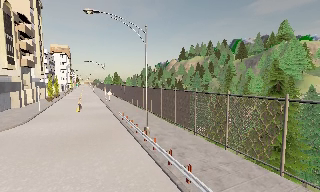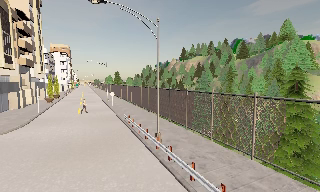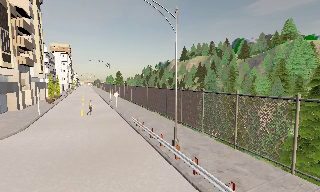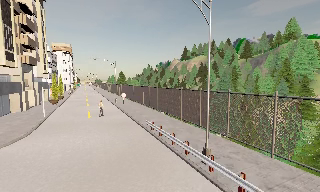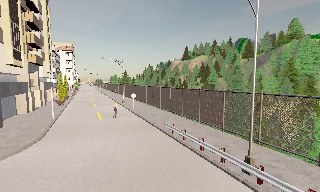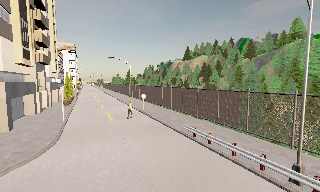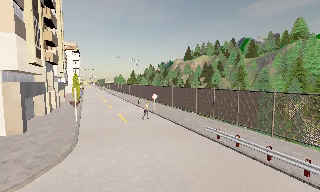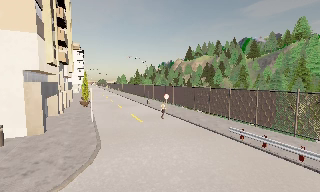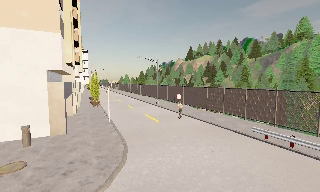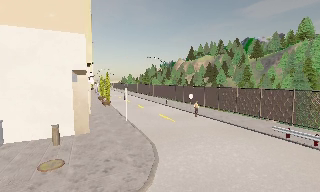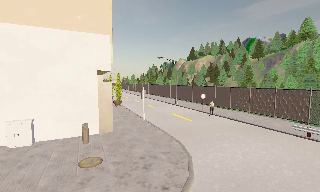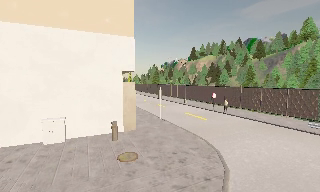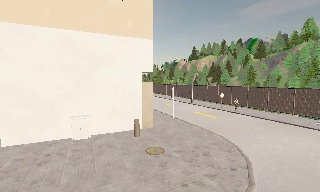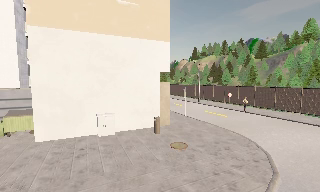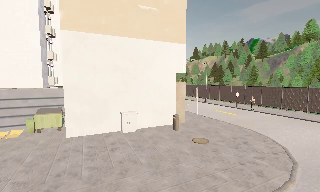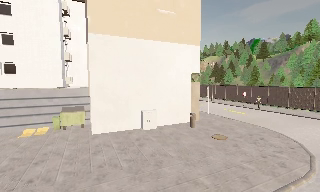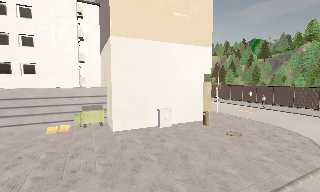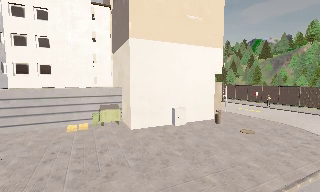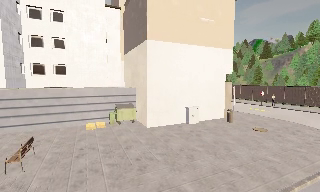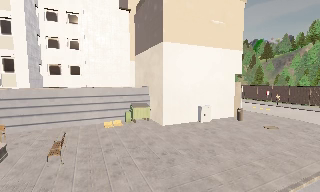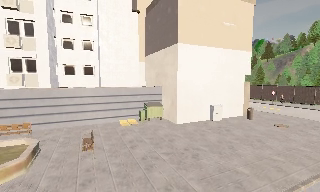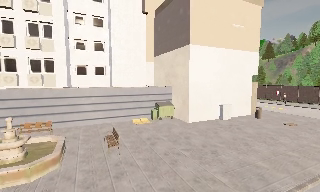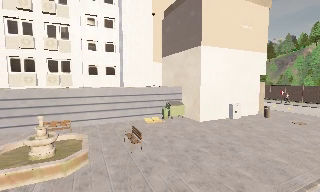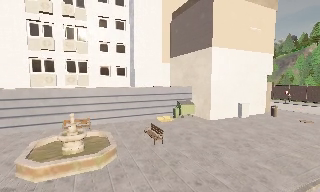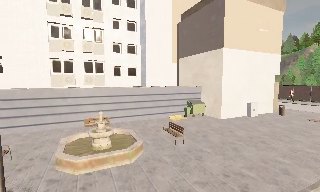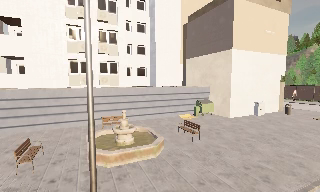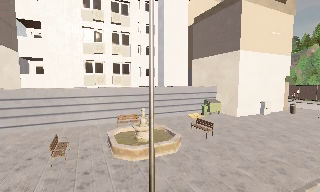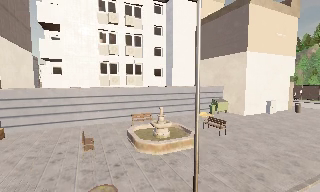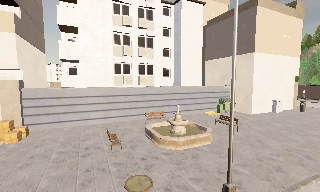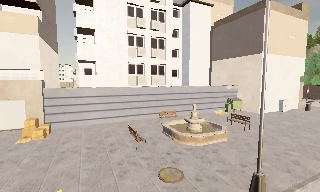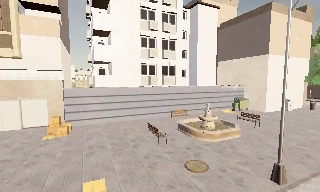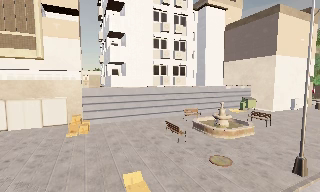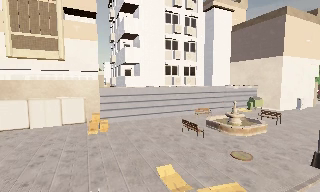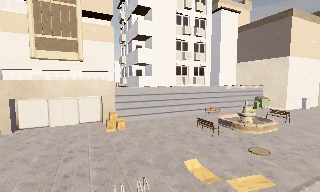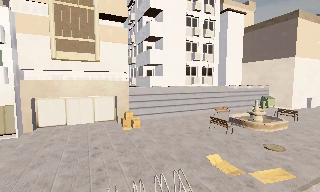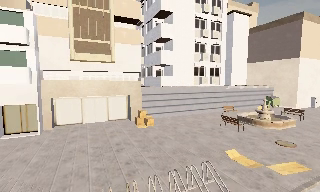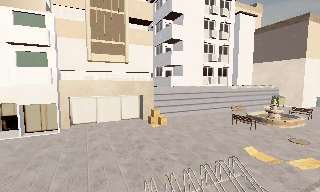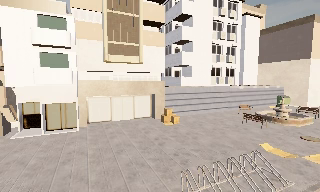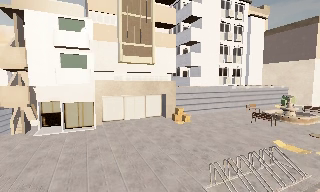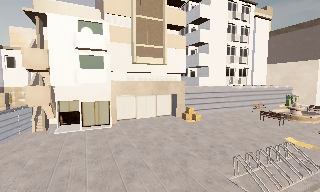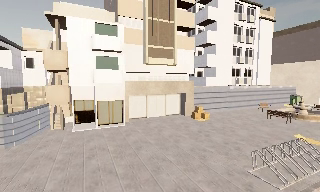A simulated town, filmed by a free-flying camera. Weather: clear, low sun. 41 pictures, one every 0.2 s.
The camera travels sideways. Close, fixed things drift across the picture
to the right.
0.0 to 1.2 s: The camera travels to its left and forward, about 9 m, so close, fixed things drift to the right.
1.2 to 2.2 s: The camera travels to its left, about 8 m, so close, fixed things drift to the right.
2.2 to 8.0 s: The camera travels to its left and backward, about 40 m, so close, fixed things drift to the right.
The film runs forward here.
